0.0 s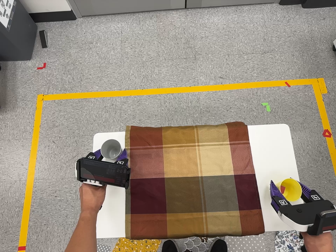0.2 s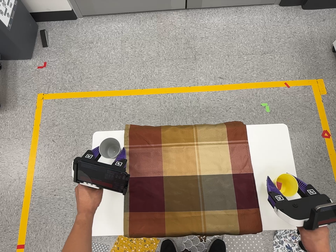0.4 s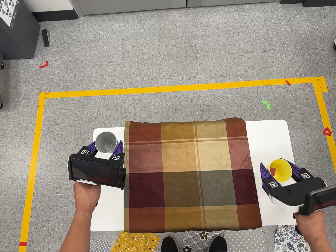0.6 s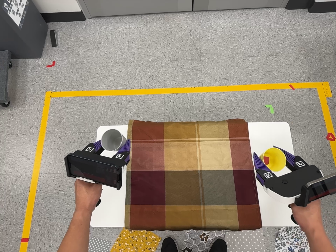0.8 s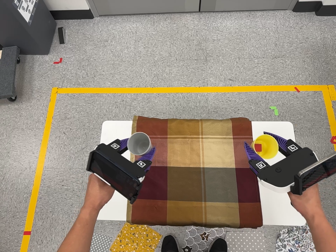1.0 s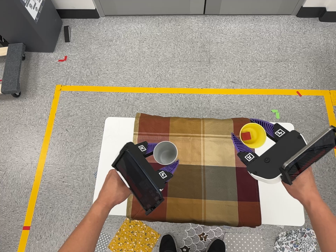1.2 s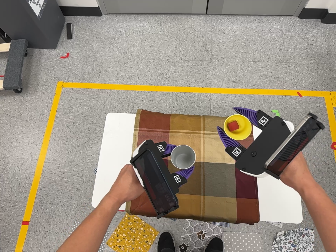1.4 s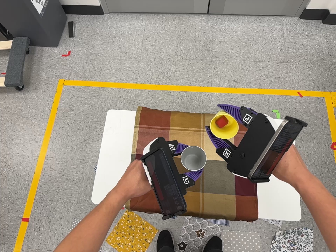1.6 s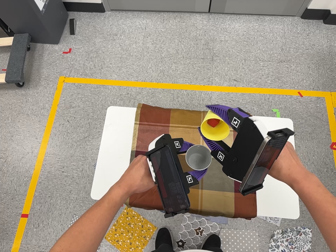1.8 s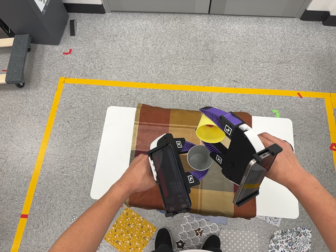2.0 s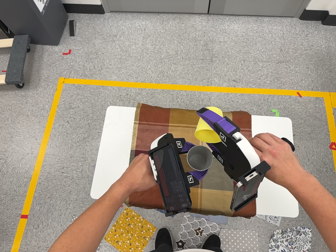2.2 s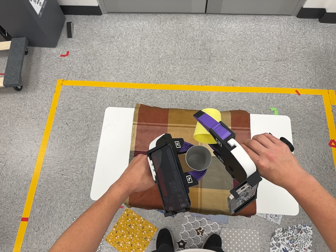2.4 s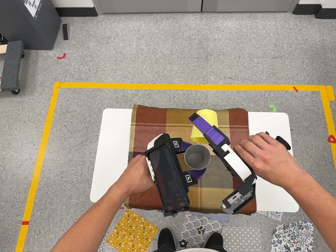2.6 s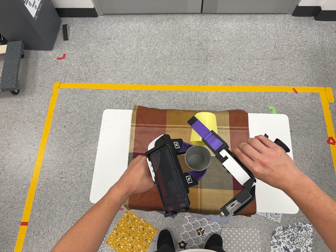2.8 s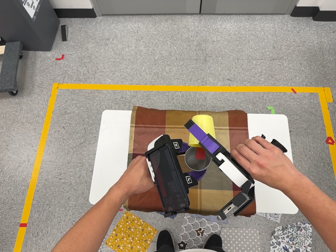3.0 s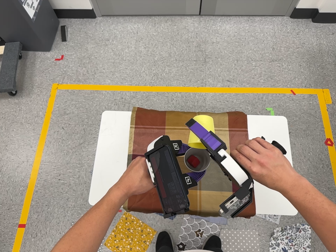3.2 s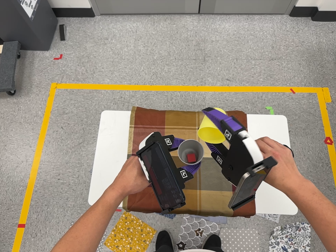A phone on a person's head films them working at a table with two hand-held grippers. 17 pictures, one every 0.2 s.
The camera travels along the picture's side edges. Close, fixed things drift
upward.
0.0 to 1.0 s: The camera travels toward the bottom of its view and backward, about 9 cm, so close, fixed things drift upward.
1.0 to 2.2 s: The camera travels toward the bottom of its view, about 6 cm, so close, fixed things drift upward.
2.2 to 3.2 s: The camera keeps its place and its aim.
The film runs forward here.
